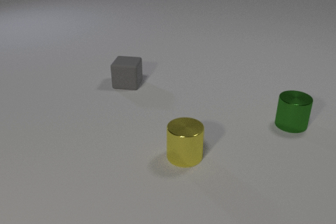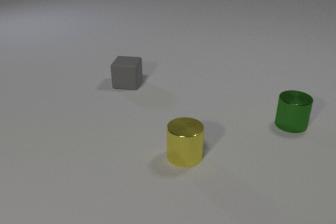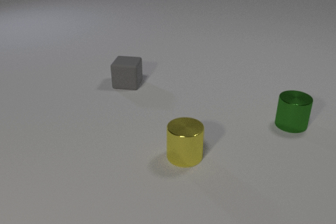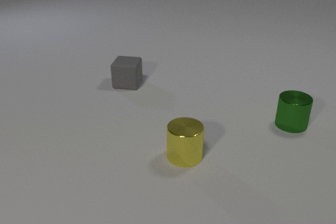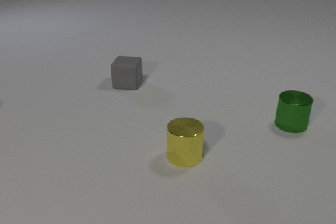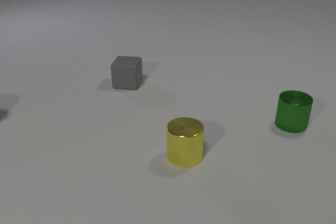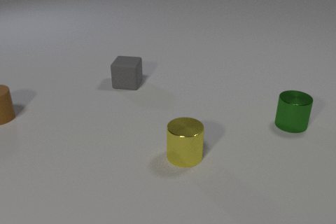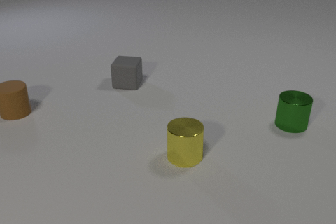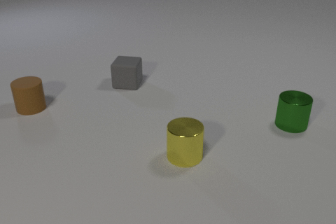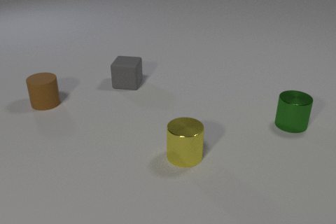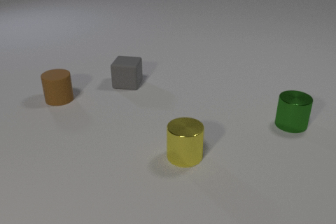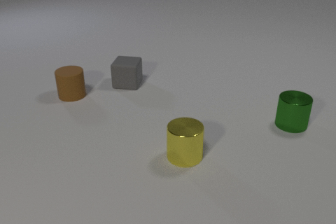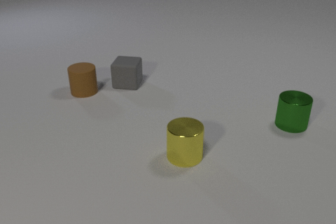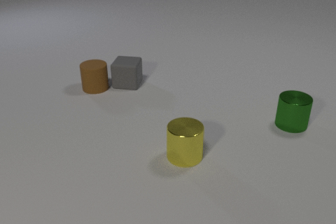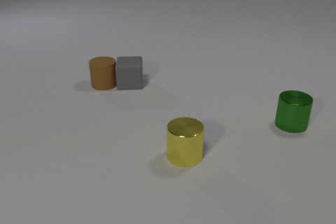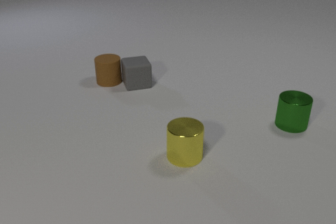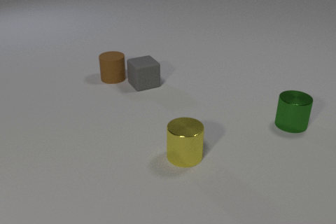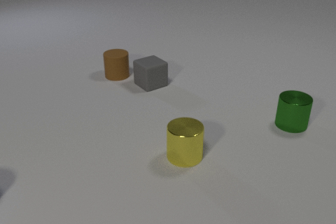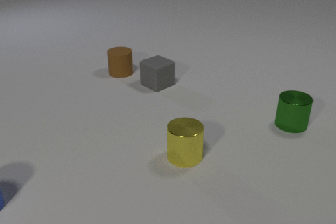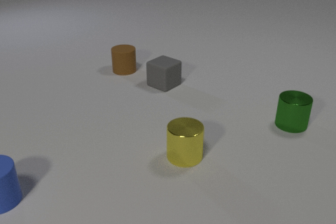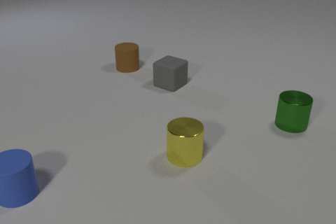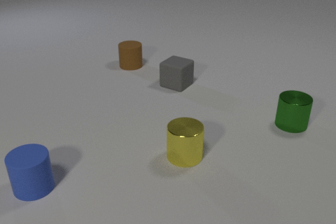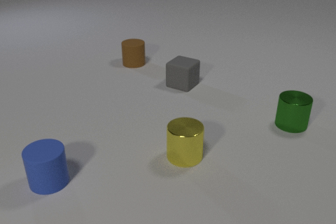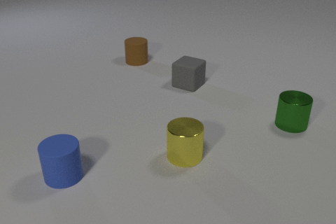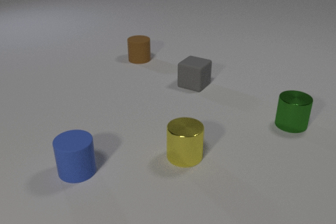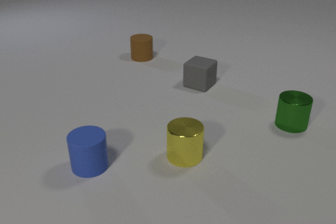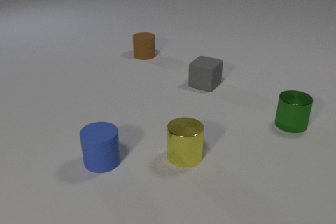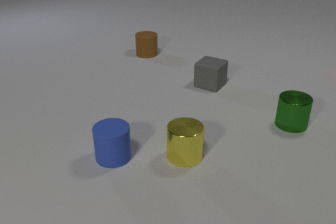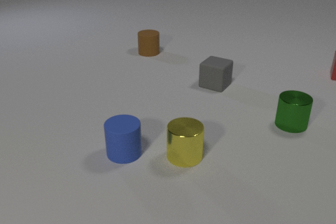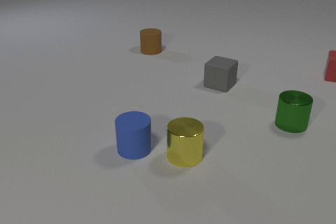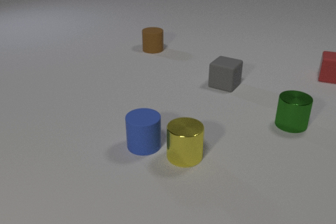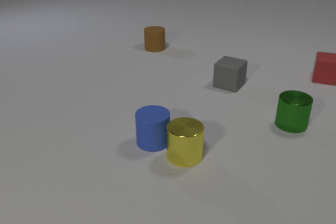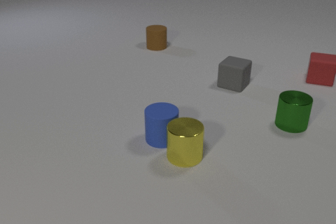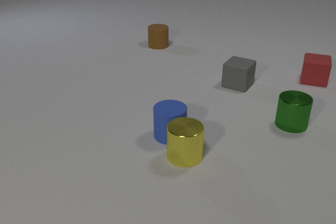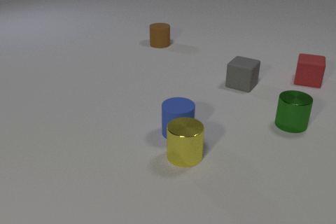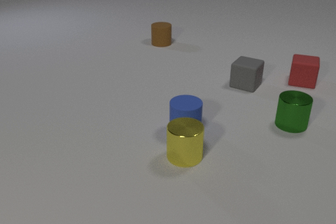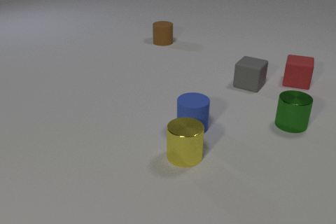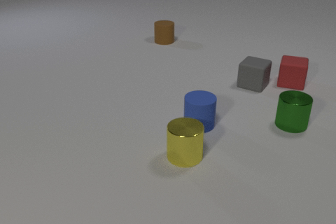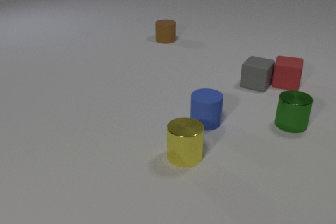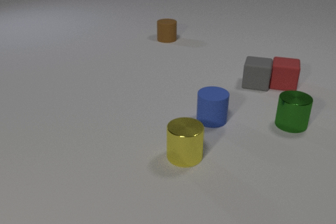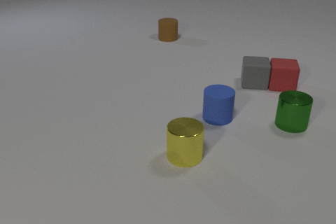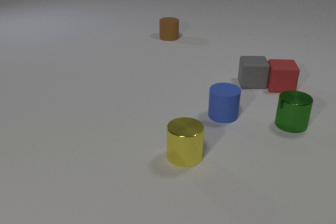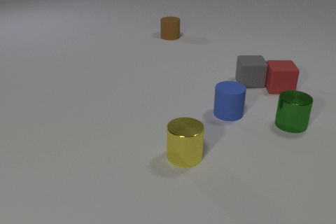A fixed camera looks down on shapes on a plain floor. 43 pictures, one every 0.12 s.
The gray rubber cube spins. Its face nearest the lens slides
to the right.
The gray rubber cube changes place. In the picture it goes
to the right.
0.00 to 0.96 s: The brown rubber cylinder comes in at the left edge, slides to the right.
0.96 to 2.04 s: The brown rubber cylinder slides to the right and away from the camera. The gray rubber cube slides to the right, spins so that its near face slides to the right, counterclockwise seen from above. The brown rubber cylinder and the gray rubber cube collide.
2.04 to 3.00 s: The brown rubber cylinder slides away from the camera and to the right. The gray rubber cube slides to the right, spins so that its near face slides to the right, counterclockwise seen from above. The blue rubber cylinder comes in at the left edge, slides to the right.
3.00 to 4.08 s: The brown rubber cylinder slides away from the camera and to the right. The gray rubber cube slides to the right. The red rubber cube comes in at the right edge, slides to the left and toward the camera. The blue rubber cylinder slides to the right and away from the camera.
4.08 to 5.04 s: The brown rubber cylinder slides away from the camera and to the right. The gray rubber cube slides to the right and away from the camera, spins so that its near face slides to the right, counterclockwise seen from above. The red rubber cube slides to the left and toward the camera. The blue rubber cylinder slides to the right and away from the camera. The gray rubber cube and the red rubber cube collide.
What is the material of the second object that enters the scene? rubber.
What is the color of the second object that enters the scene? blue.
Are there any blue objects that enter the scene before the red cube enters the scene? yes.
